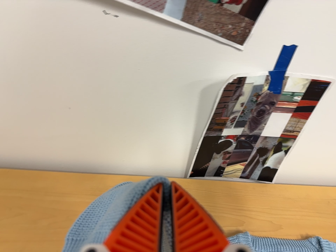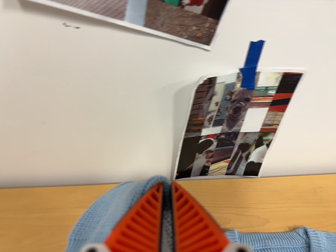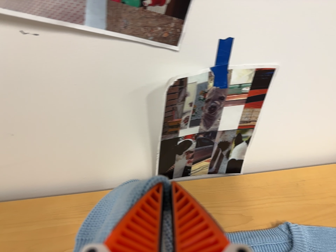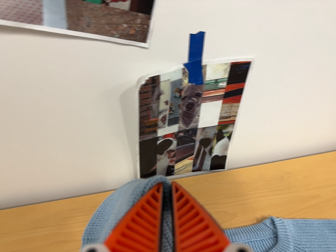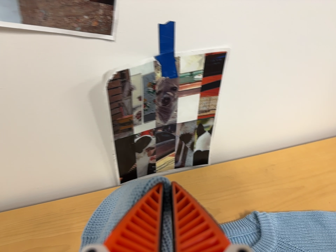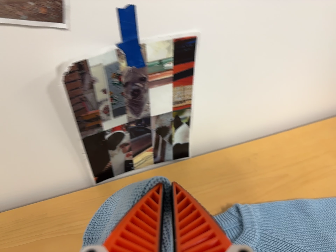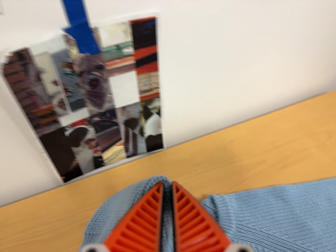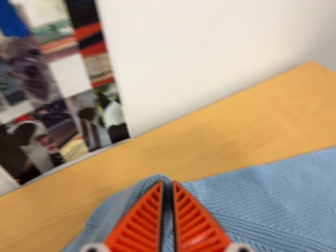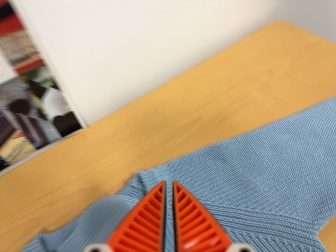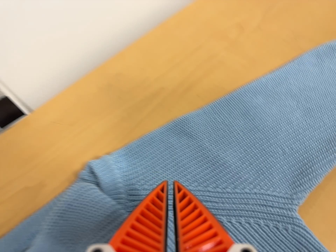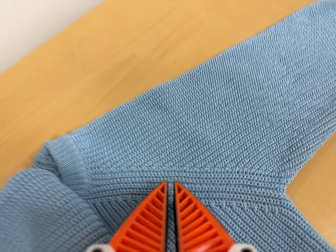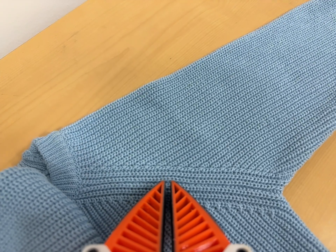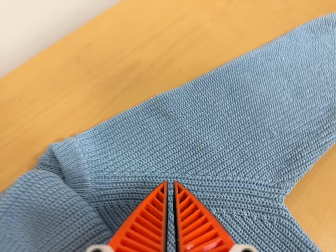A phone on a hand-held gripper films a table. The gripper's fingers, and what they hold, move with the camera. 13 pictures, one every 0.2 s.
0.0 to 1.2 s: The camera swings to its right by about 10 degrees, and the scene slides to the left. It travels to its right and forward, about 22 cm, so close, fixed things drift to the left. It rolls about its line of sight by about 20 degrees, and the scene rotates counterclockwise.
1.2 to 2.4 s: The camera pans to its right by about 10 degrees. It travels forward and to its right, about 22 cm, so what stands in front looms larger. Its aim tips toward the bottom of its view by about 20 degrees, and the scene shifts upward. It rolls about its line of sight by about 15 degrees, and the scene rotates counterclockwise.
The film runs forward here.
